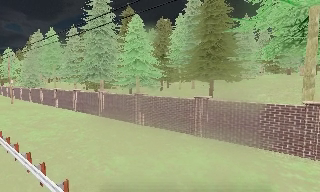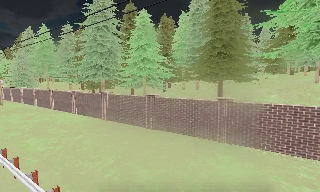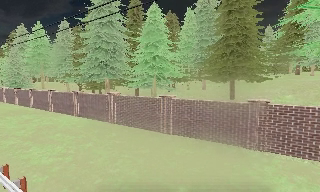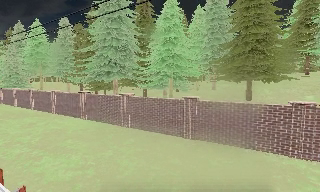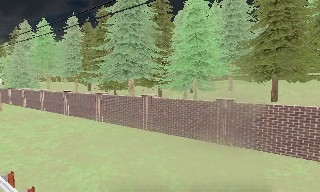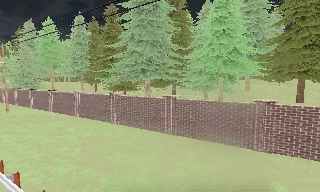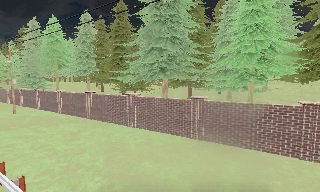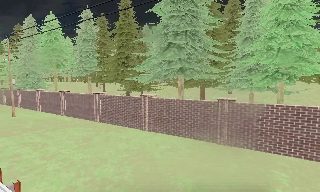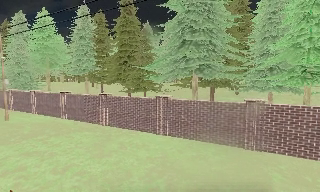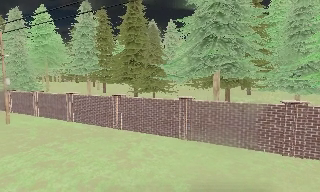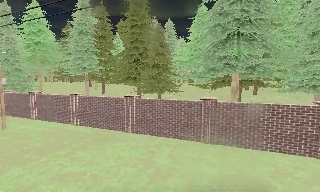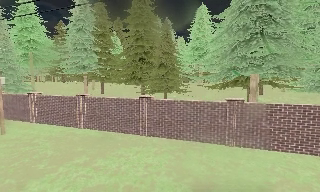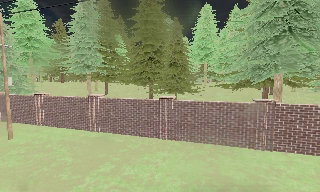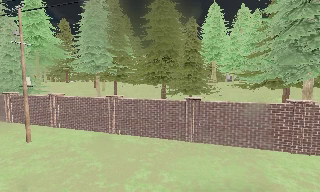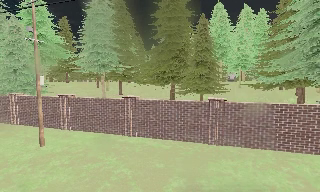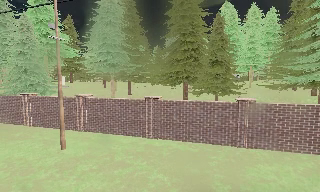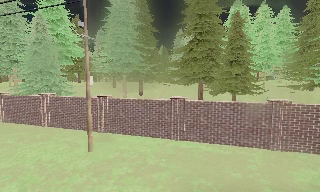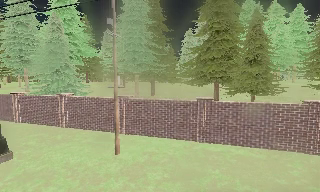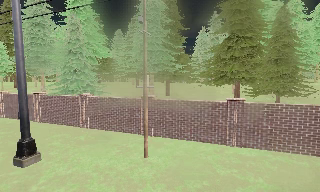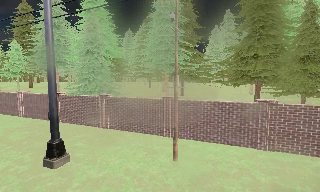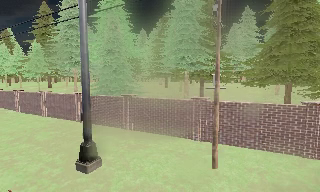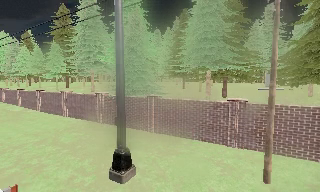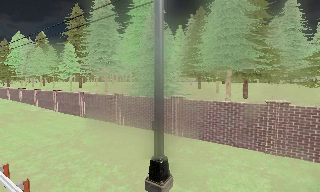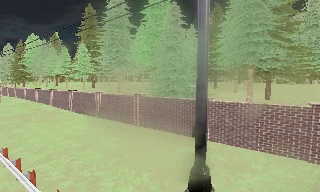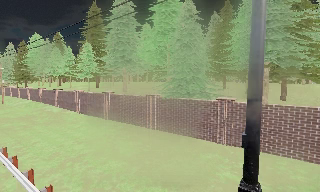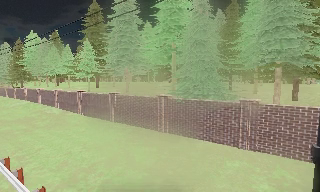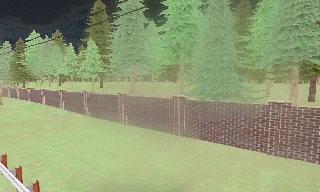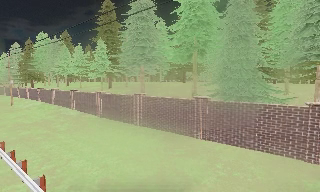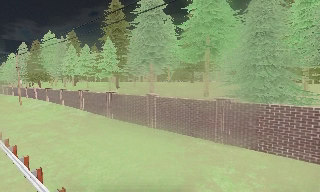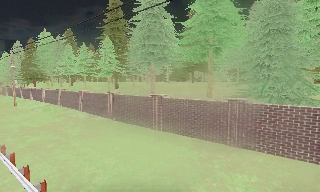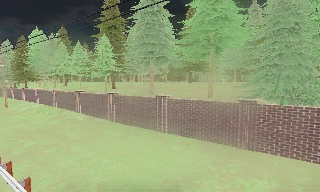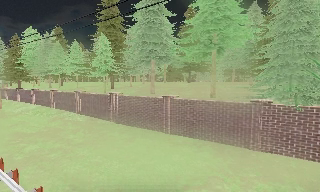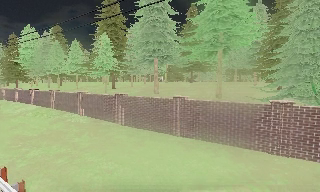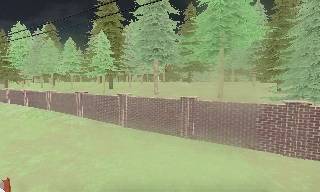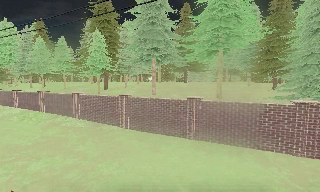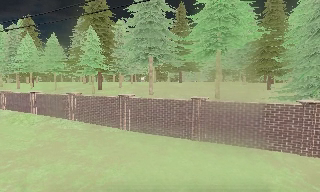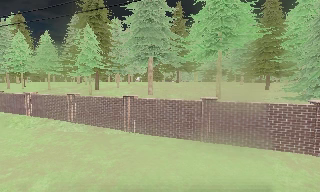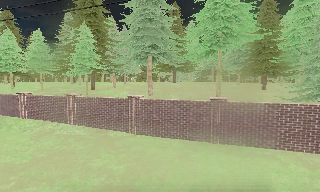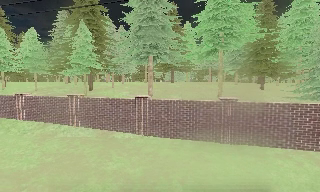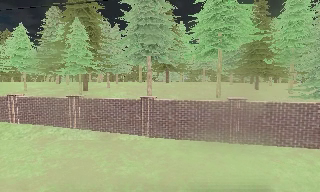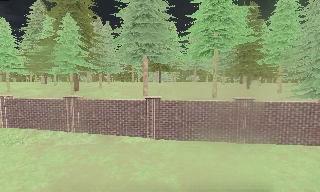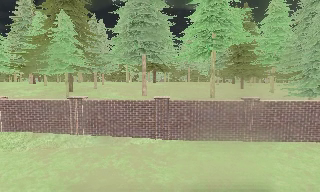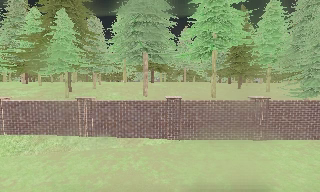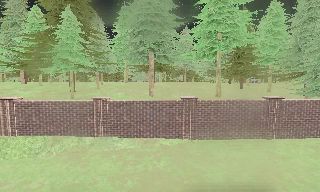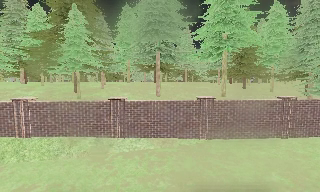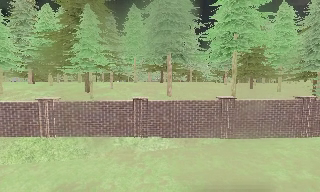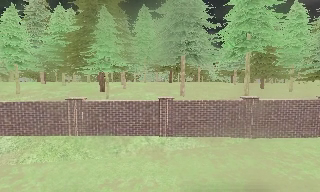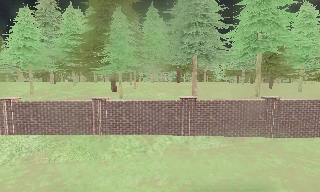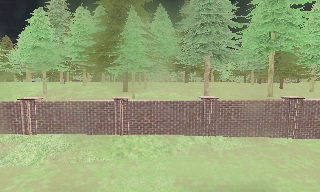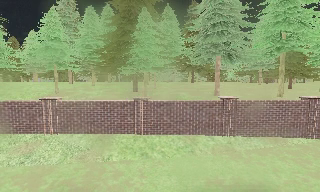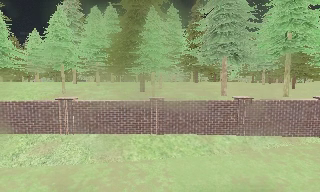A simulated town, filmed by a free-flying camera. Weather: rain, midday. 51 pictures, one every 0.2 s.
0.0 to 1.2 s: The camera travels to its left and forward, about 11 m, so close, fixed things drift to the right.
1.2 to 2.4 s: The camera pans to its right, which is clockwise from overhead, by about 15 degrees. It travels to its left and forward, about 11 m, so close, fixed things drift to the right.
2.4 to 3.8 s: The camera travels to its left, about 10 m, so close, fixed things drift to the right.
3.8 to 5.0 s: The camera swings to its left by about 10 degrees, and the scene slides to the right. It travels to its left and forward, about 7 m, so close, fixed things drift to the right.
5.0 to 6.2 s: The camera travels to its left and forward, about 6 m, so close, fixed things drift to the right.
6.2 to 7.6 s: The camera pans to its right, which is clockwise from overhead, by about 15 degrees. It travels to its left and forward, about 6 m.
7.6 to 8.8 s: The camera pans to its right, which is clockwise from overhead, by about 20 degrees. It travels to its left, about 7 m.
8.8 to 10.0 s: The camera travels to its left, about 7 m, so close, fixed things drift to the right.
The film runs forward here.
